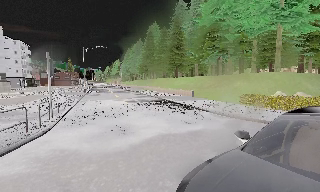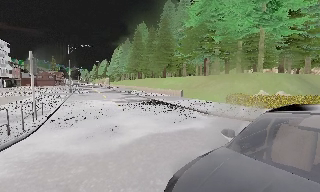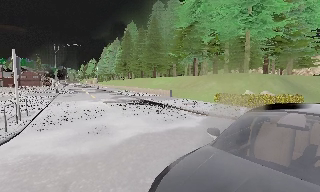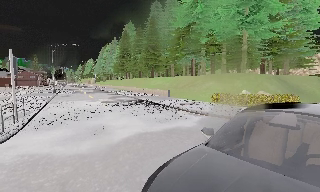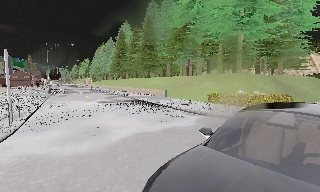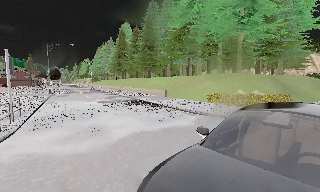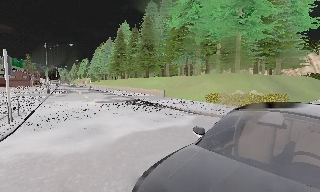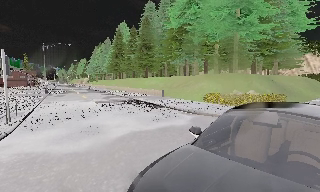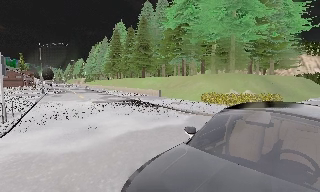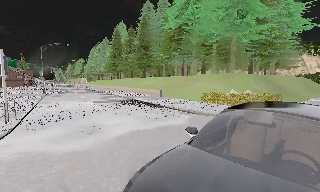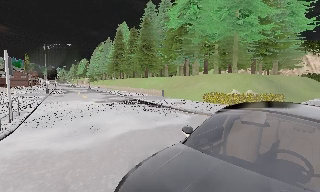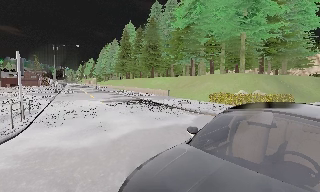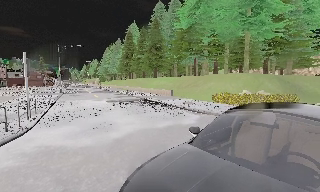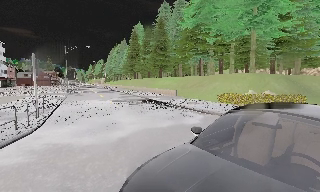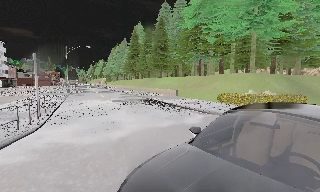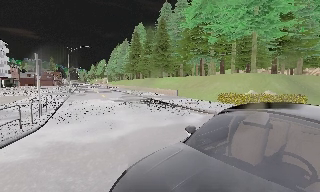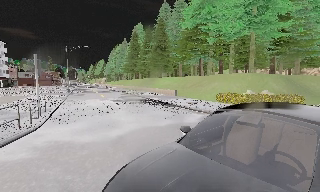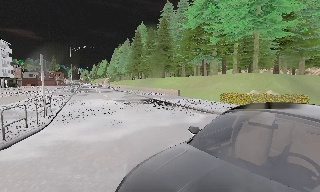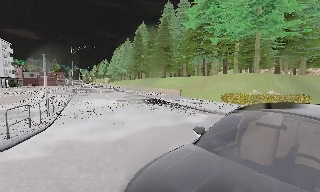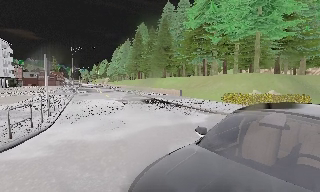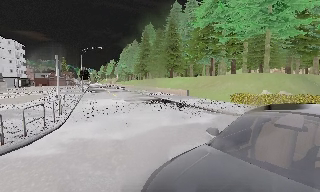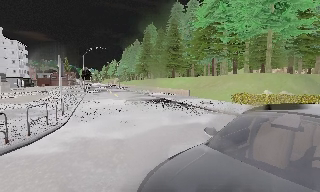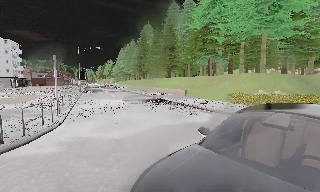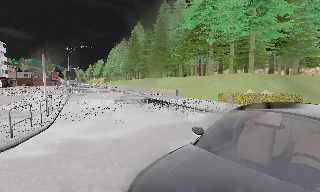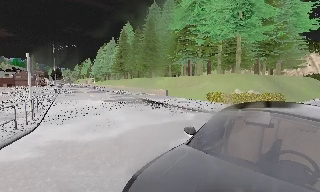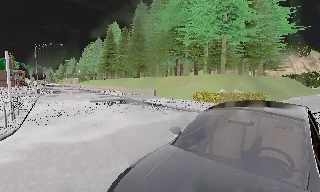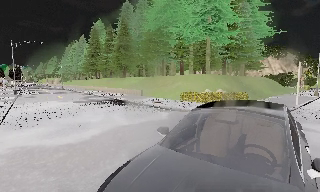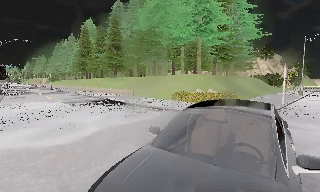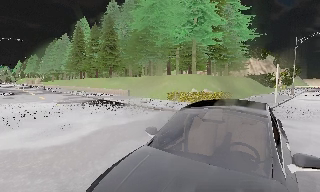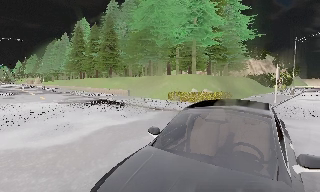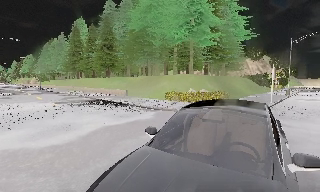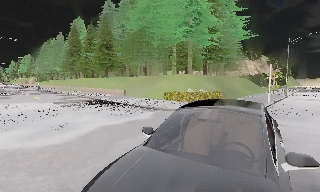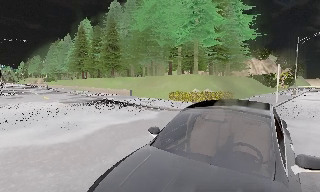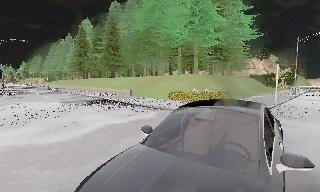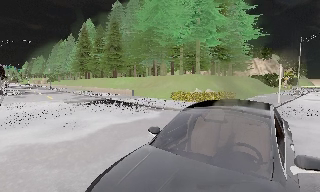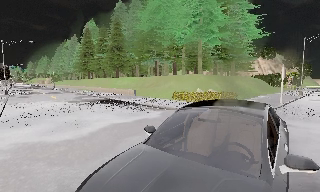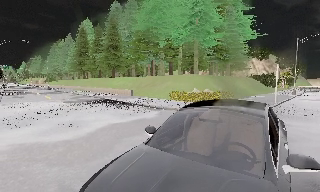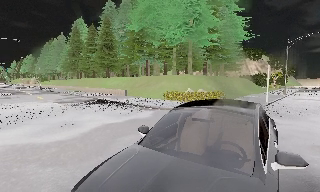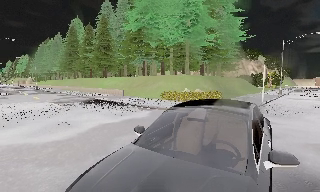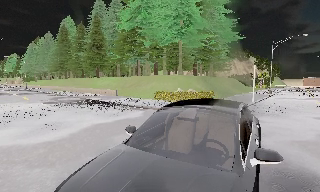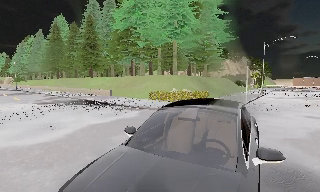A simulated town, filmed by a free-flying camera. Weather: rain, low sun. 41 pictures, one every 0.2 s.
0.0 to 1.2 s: The camera swings to its right by about 10 degrees, and the scene slides to the left.
1.2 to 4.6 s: The camera travels backward, about 1 m, so what stands in front gets smaller.
4.6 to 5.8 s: The scene slides to the left, as the camera pans about 20 degrees to its right.
5.8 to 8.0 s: The camera travels backward, about 0.5 m, so what stands in front gets smaller.
The film runs backward here.
